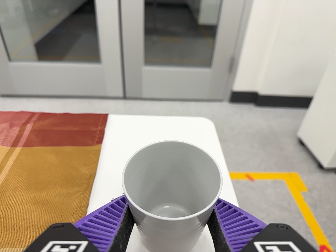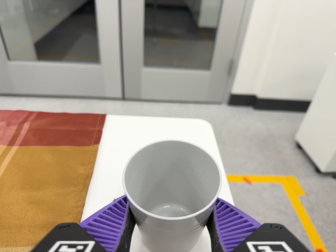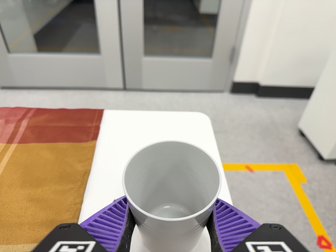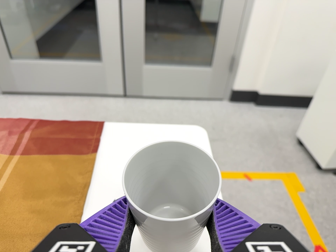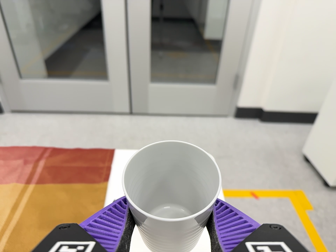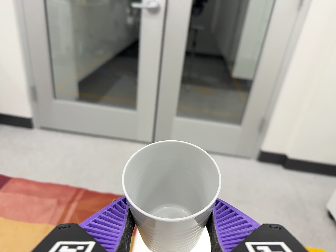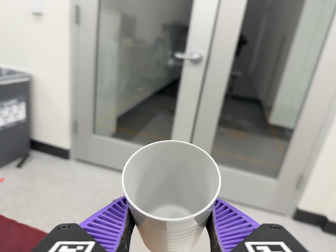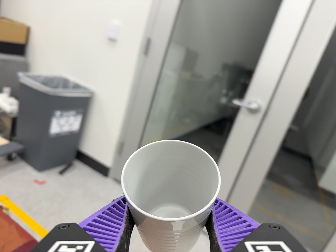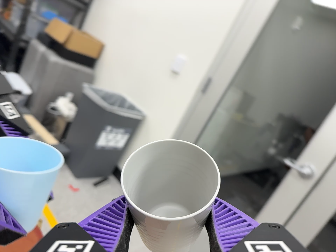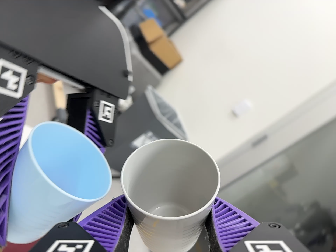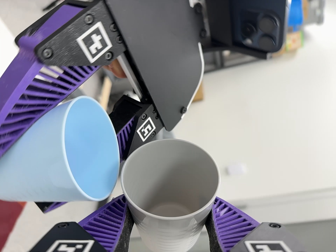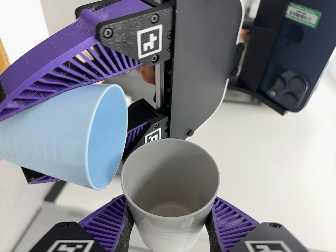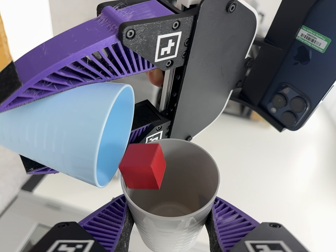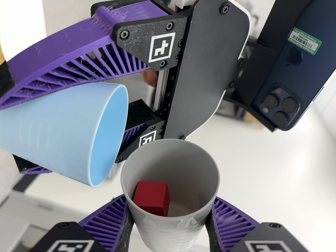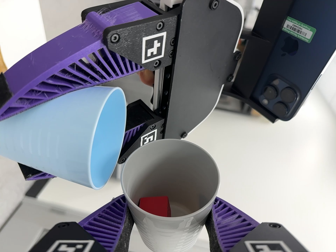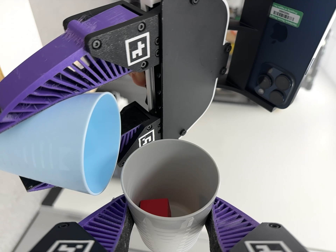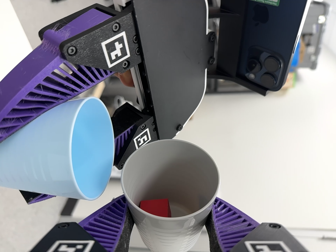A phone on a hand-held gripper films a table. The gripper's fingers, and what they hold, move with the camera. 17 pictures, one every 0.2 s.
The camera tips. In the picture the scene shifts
downward.
0.0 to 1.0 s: The camera travels toward the top of its view and backward, about 10 cm, so close, fixed things drift downward. Its aim tips toward the top of its view by about 10 degrees, and the scene shifts downward.
1.0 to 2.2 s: The camera swings to its left by about 30 degrees, and the scene slides to the right. It travels toward the top of its view and to its left, about 26 cm, so close, fixed things drift downward. Its aim tips toward the top of its view by about 35 degrees, and the scene shifts downward. It rolls about its line of sight by about 105 degrees, and the scene rotates clockwise.
2.2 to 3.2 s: The camera rolls about its line of sight by about 10 degrees, and the scene rotates counterclockwise.
The film runs backward here.
